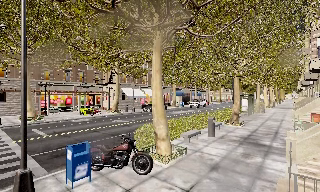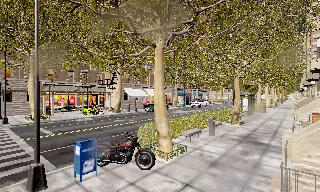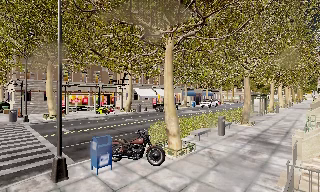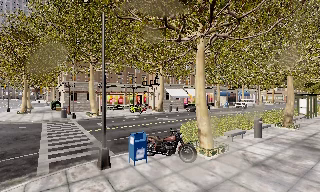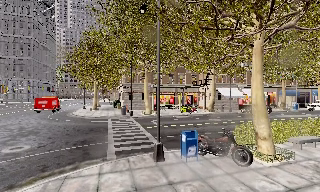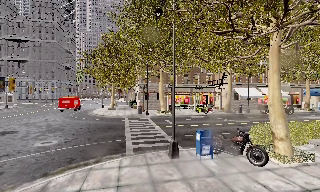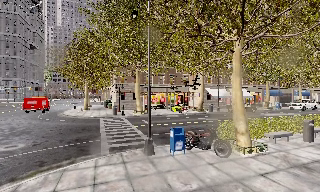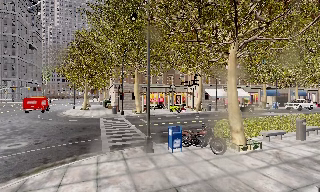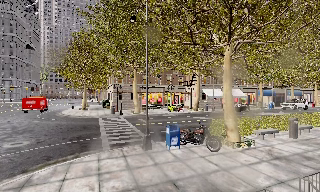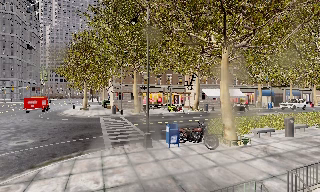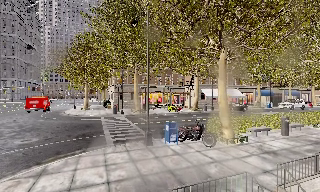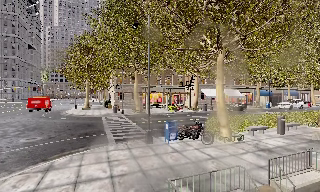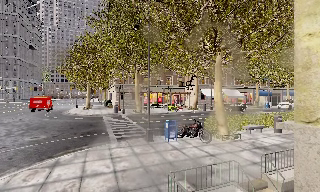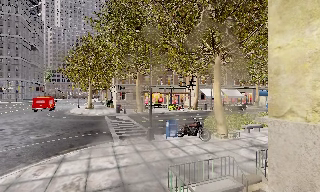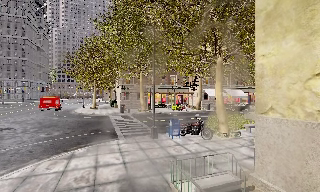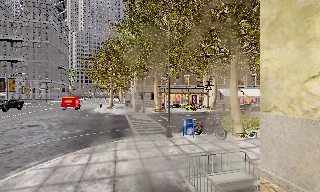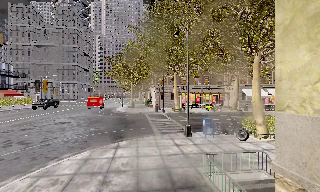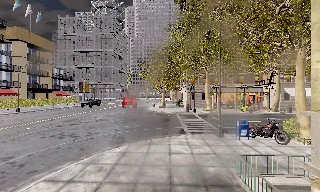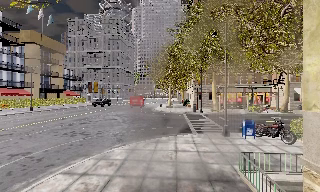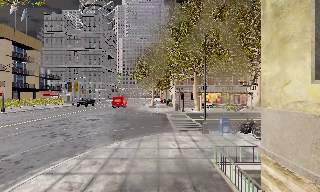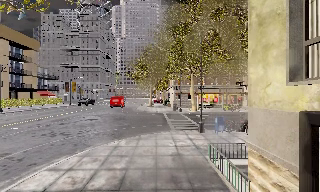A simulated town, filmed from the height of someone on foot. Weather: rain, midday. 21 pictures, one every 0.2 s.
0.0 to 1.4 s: The camera pans to its left, which is counterclockwise from overhead, by about 30 degrees. It travels backward, about 2.5 m, so what stands in front gets smaller.
1.4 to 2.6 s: The camera travels backward, about 2 m, so what stands in front gets smaller.
2.6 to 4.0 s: The camera swings to its left by about 20 degrees, and the scene slides to the right. It travels backward, about 2.5 m, so what stands in front gets smaller.
The film runs backward here.
